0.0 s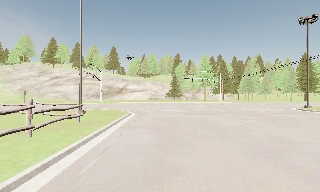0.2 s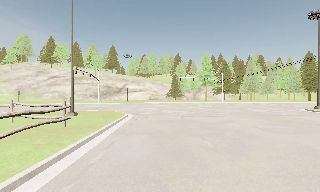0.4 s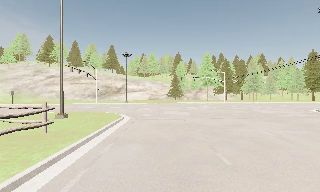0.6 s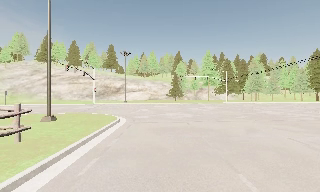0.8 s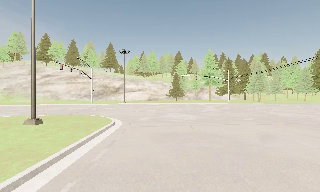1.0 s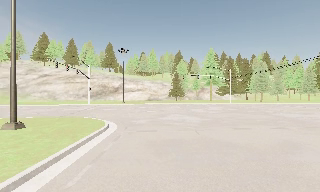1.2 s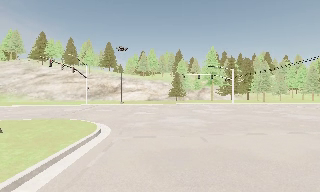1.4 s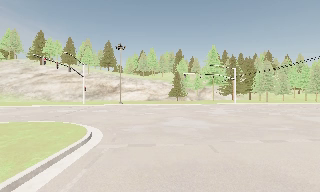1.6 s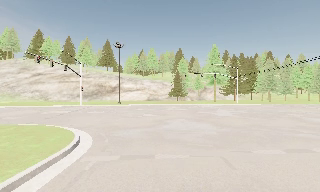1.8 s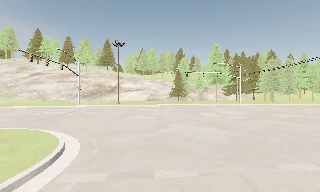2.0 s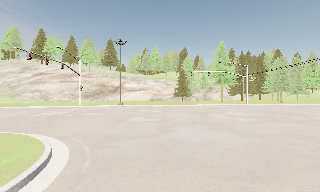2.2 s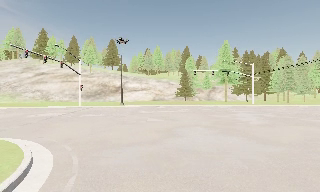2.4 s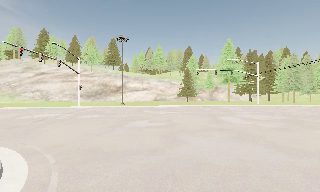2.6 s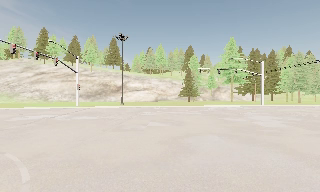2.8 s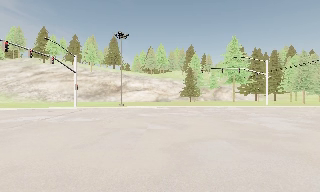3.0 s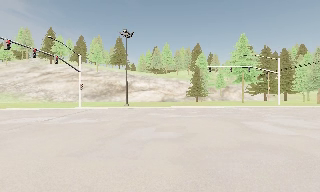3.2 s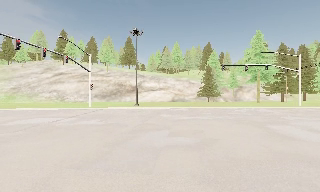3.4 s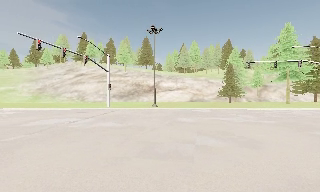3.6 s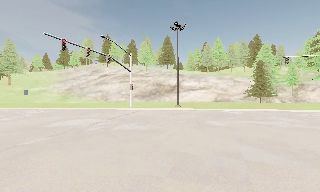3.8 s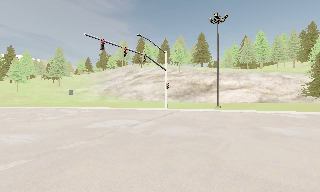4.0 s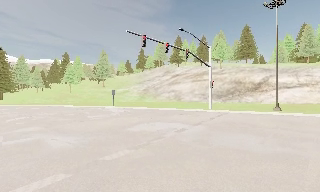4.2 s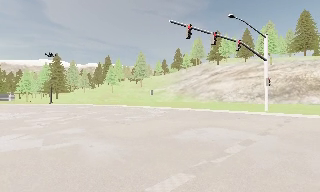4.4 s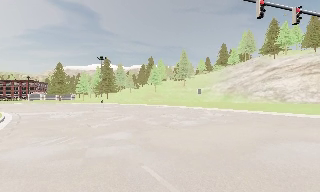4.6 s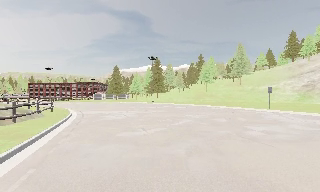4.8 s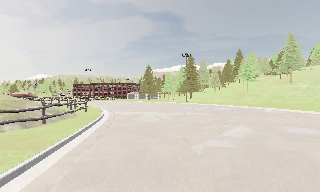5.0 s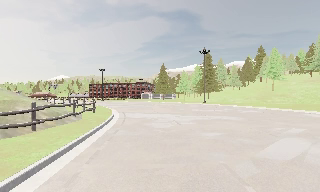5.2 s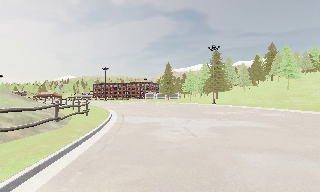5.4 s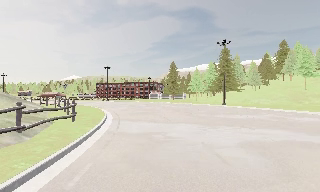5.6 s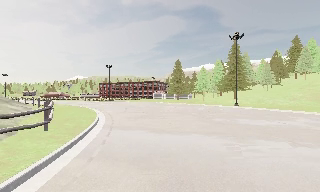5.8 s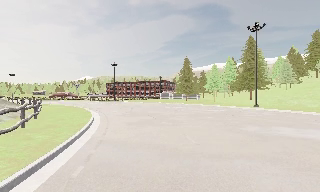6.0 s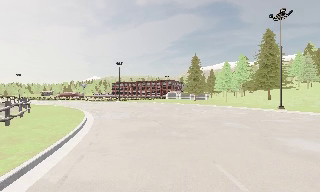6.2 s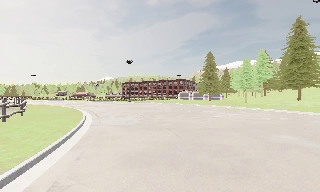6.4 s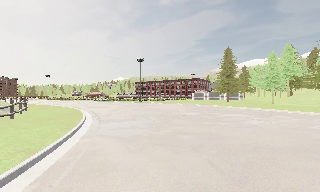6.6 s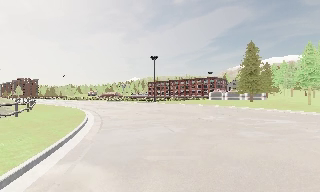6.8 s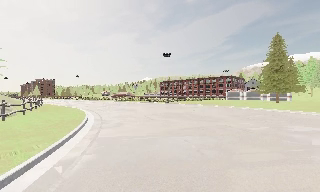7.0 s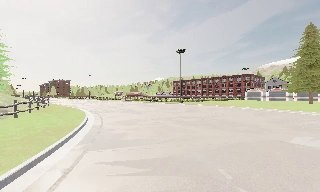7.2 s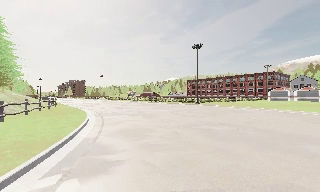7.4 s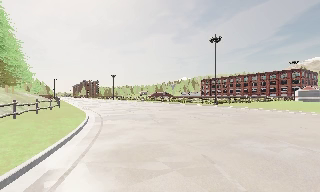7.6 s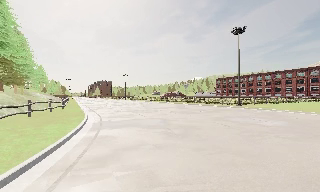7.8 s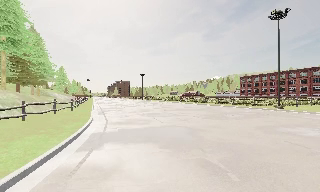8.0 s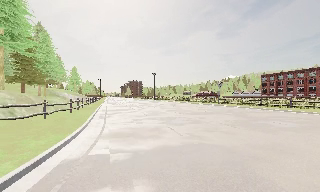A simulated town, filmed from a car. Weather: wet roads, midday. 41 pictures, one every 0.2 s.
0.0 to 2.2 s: The camera travels forward, about 13 m, so what stands in front looms larger.
2.2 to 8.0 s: The camera swings to its left by about 160 degrees, and the scene slides to the right. It travels forward, about 65 m. It gains speed.
The film runs forward here.
